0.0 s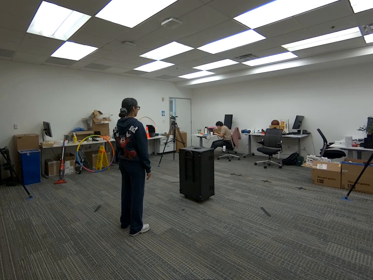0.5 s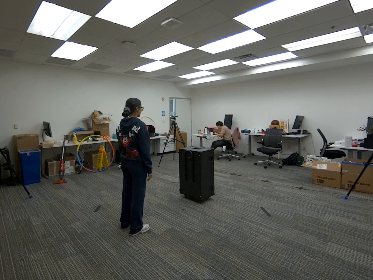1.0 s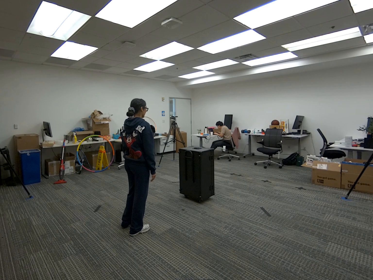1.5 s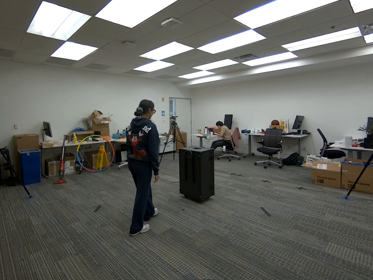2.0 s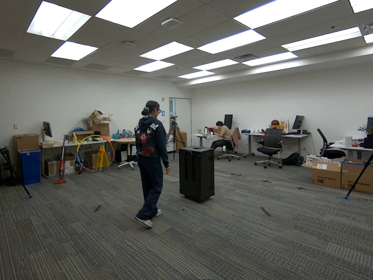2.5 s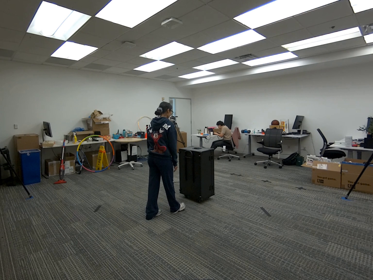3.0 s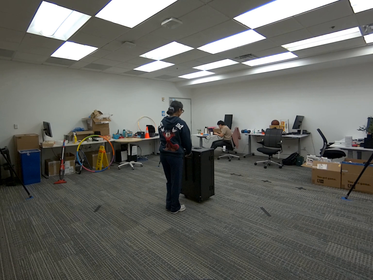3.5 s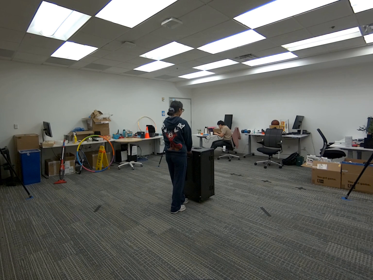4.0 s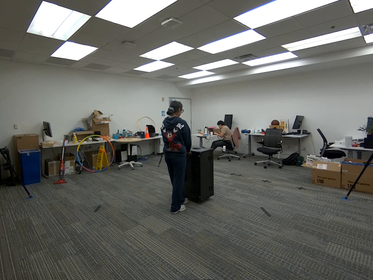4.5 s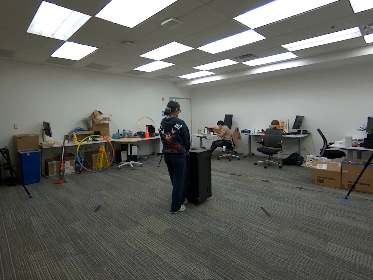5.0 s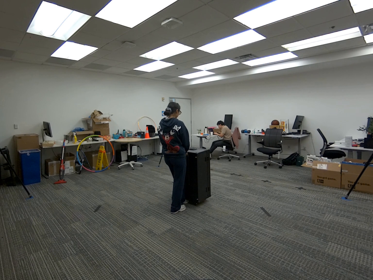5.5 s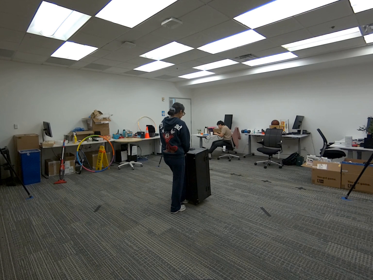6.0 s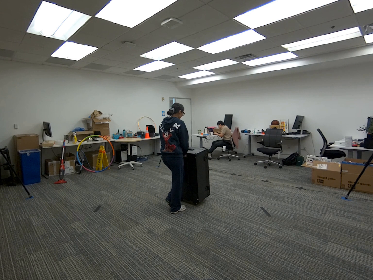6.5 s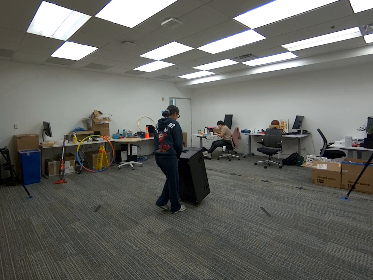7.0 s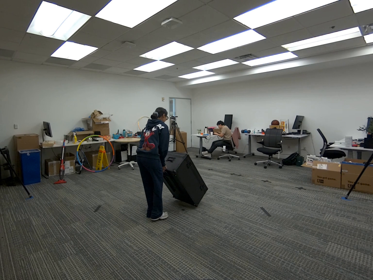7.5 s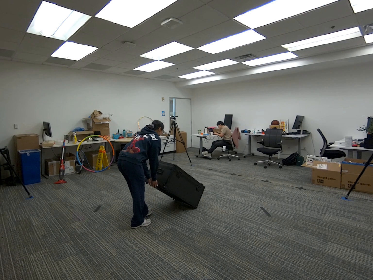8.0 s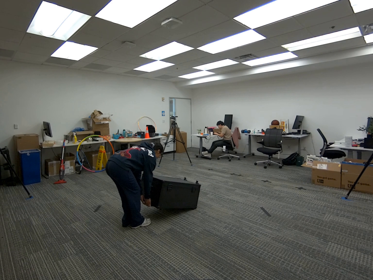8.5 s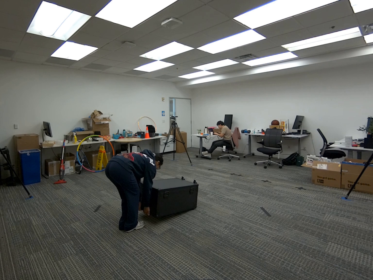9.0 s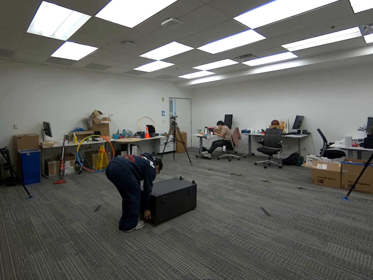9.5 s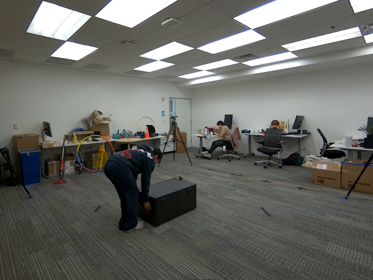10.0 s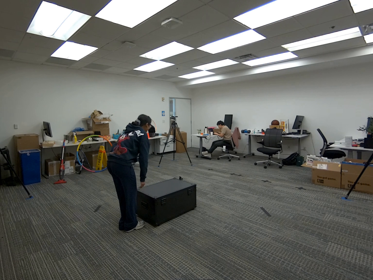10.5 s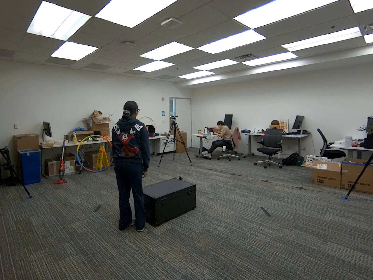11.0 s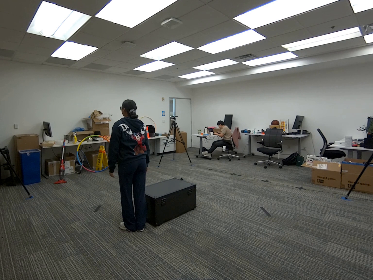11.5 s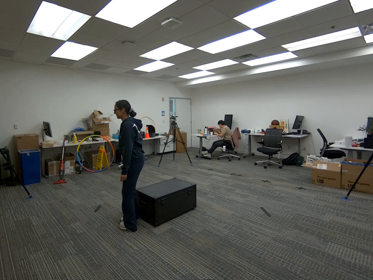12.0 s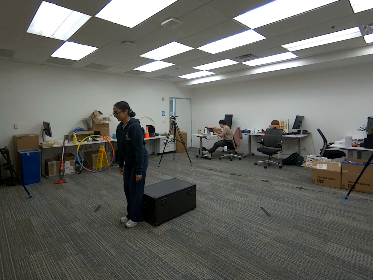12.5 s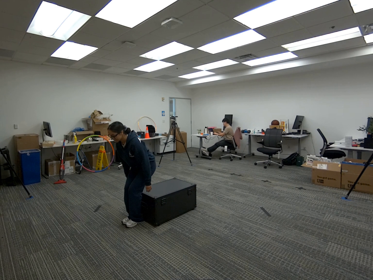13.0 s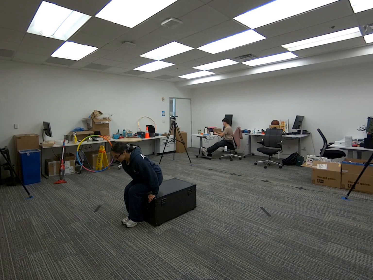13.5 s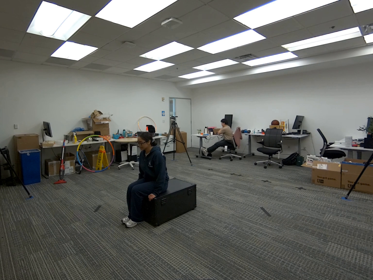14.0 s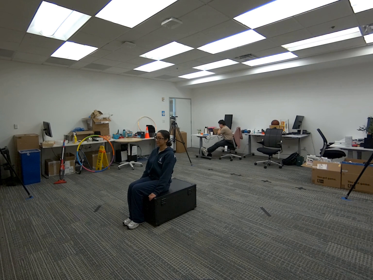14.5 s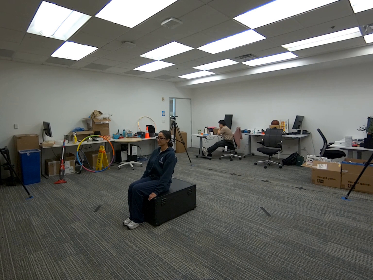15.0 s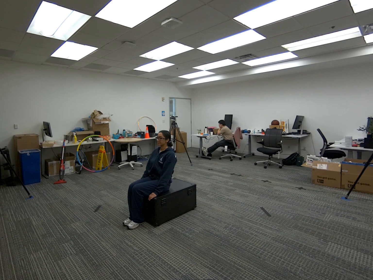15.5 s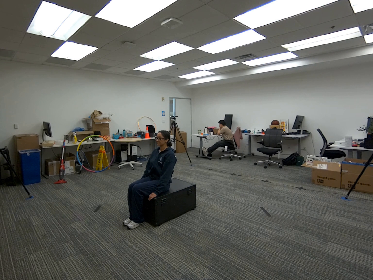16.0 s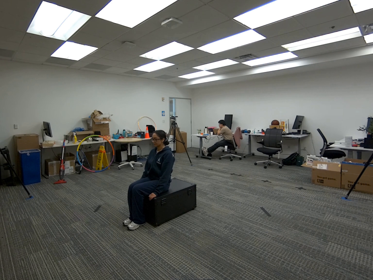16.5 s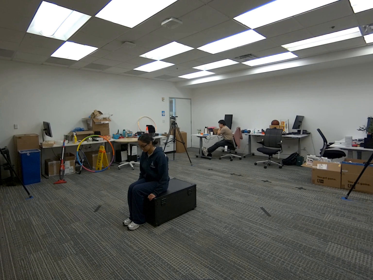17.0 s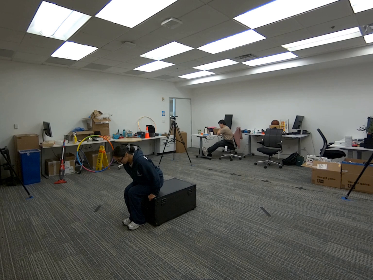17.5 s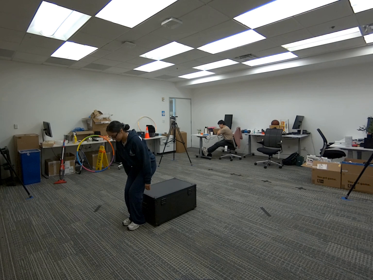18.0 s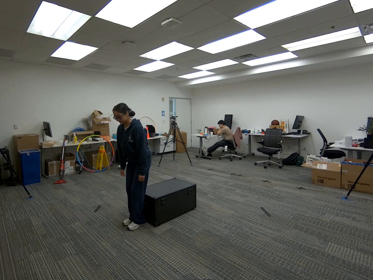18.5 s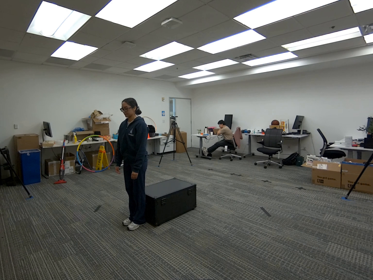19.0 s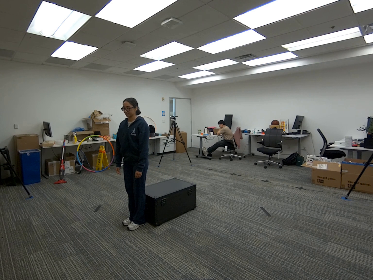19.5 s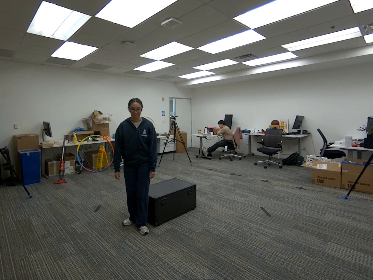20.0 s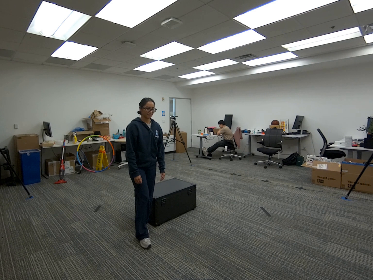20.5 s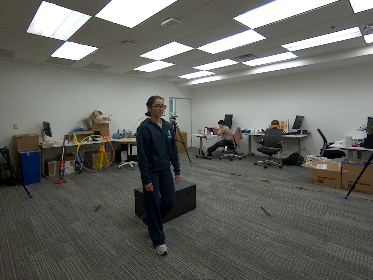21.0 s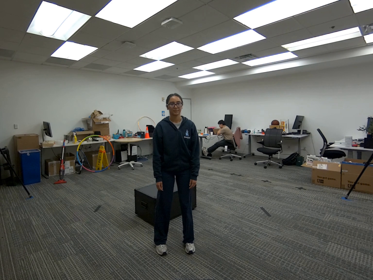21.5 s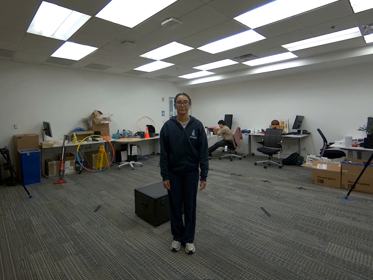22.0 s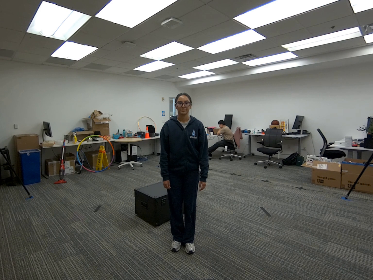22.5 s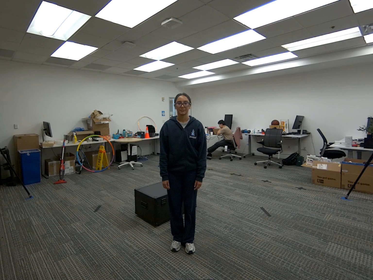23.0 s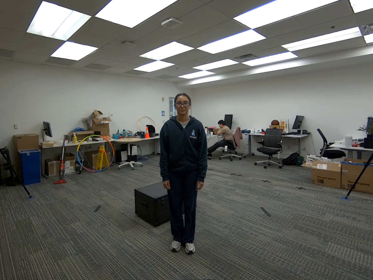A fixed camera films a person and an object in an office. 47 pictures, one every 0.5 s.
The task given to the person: Walk over to the G1 box and place the box on its side and sit down. Stand up when complete.
